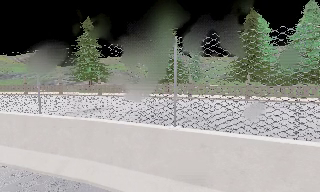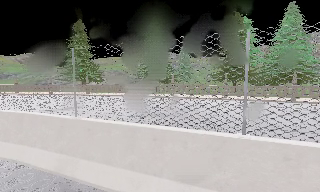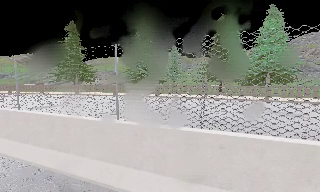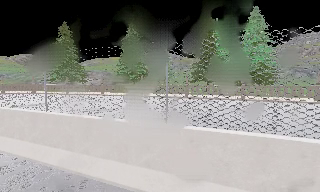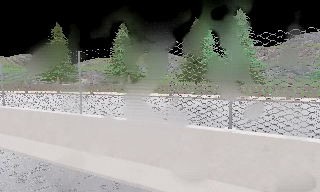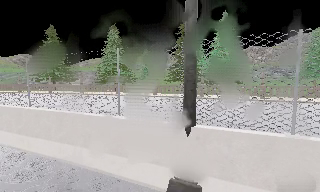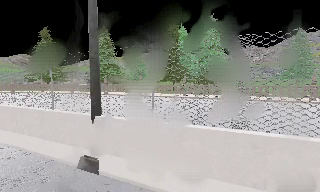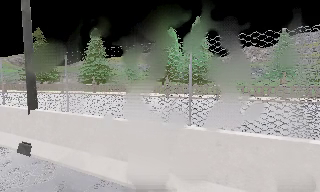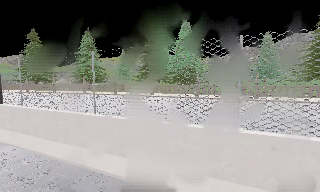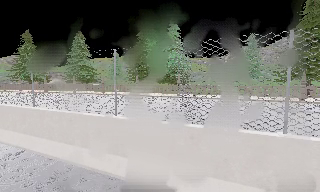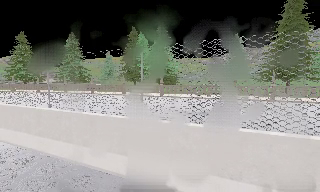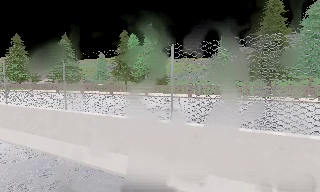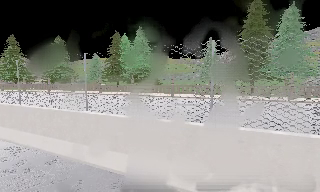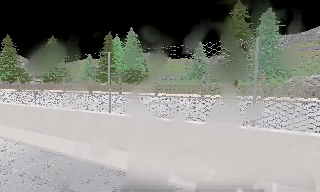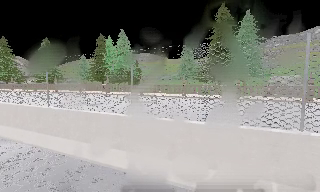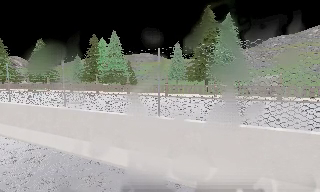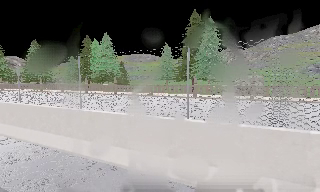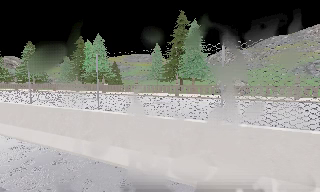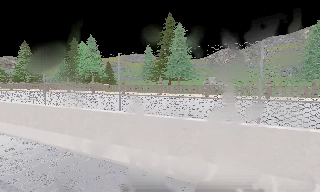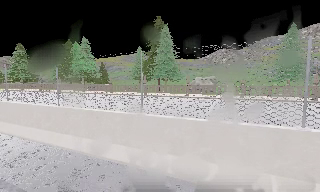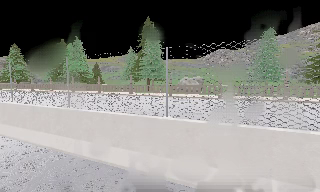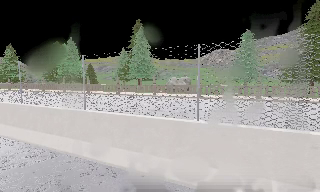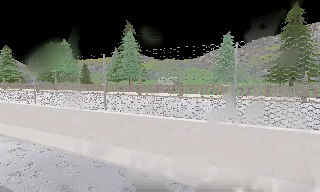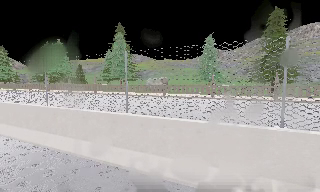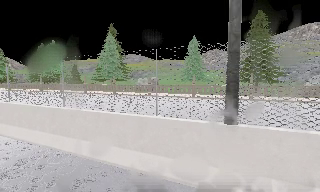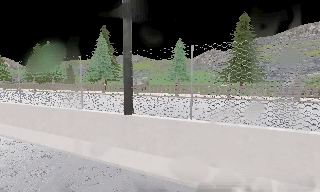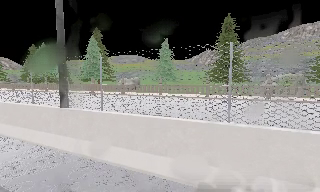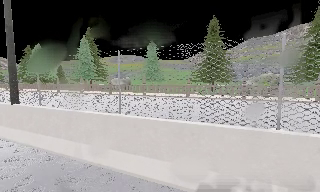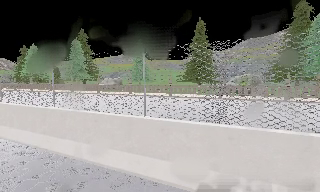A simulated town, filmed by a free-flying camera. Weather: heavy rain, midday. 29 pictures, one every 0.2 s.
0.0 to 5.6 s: The camera travels to its right and backward, about 65 m, so close, fixed things drift to the left.
The film runs forward here.
